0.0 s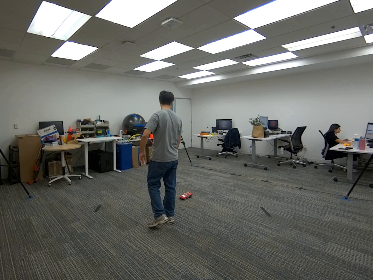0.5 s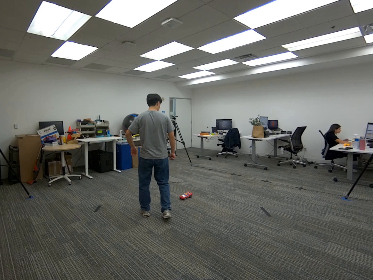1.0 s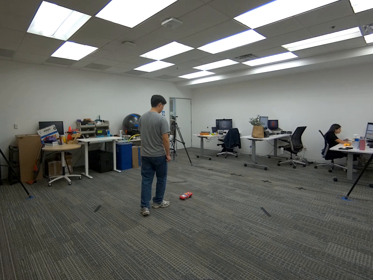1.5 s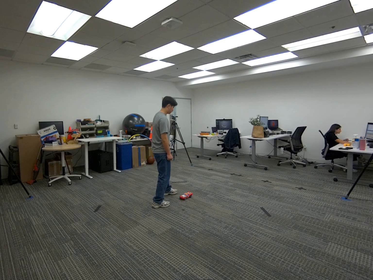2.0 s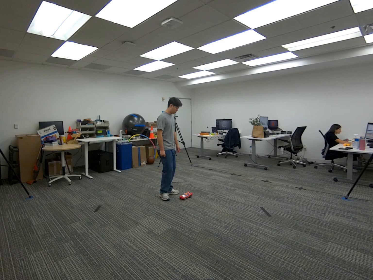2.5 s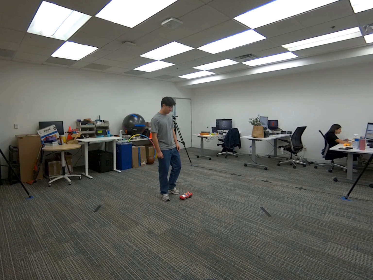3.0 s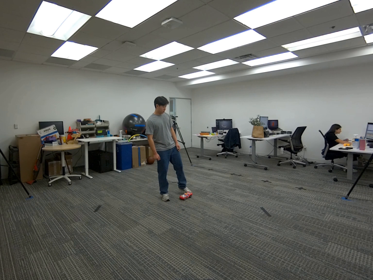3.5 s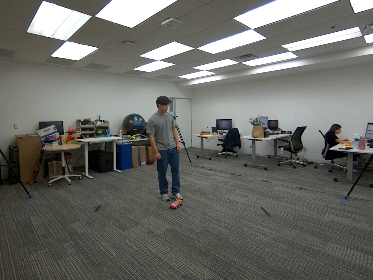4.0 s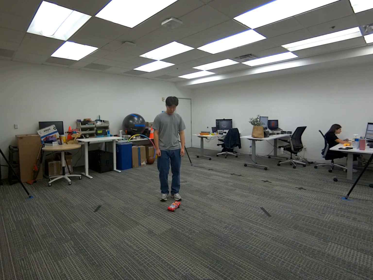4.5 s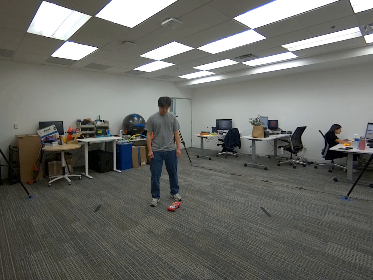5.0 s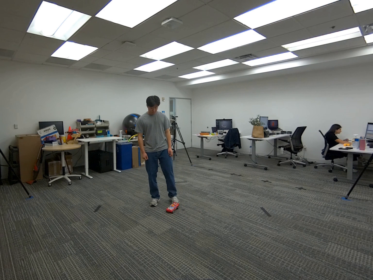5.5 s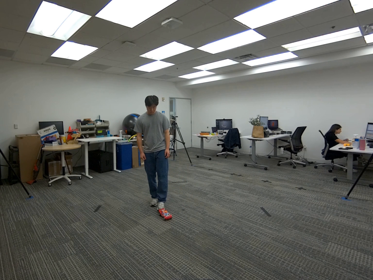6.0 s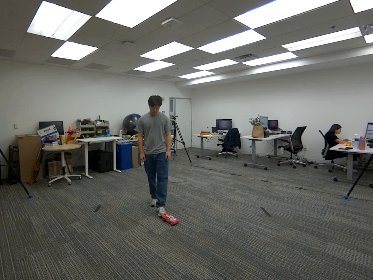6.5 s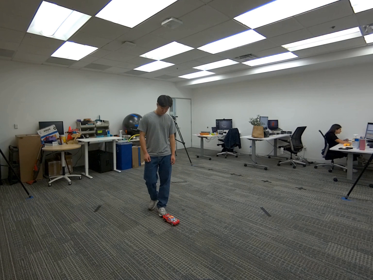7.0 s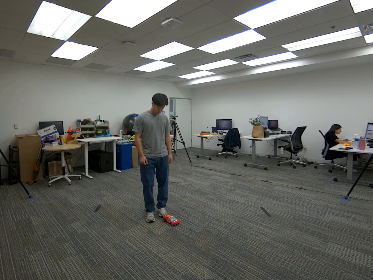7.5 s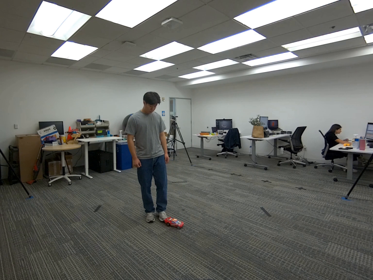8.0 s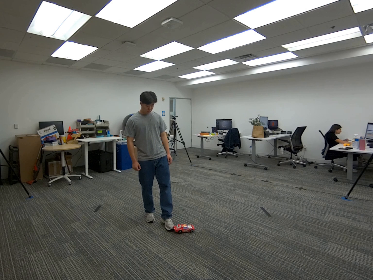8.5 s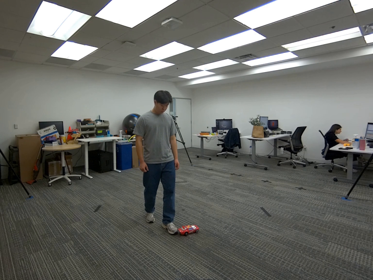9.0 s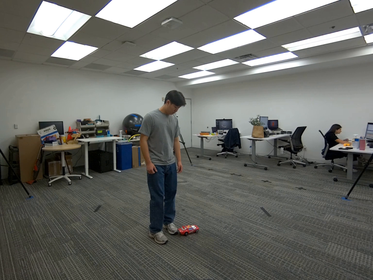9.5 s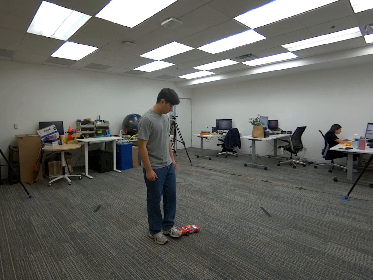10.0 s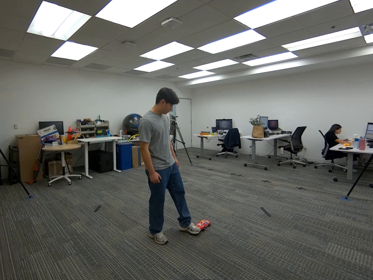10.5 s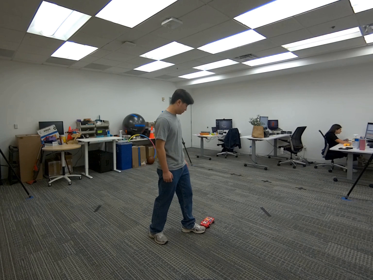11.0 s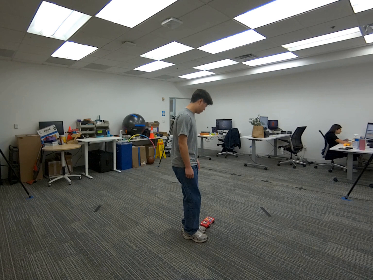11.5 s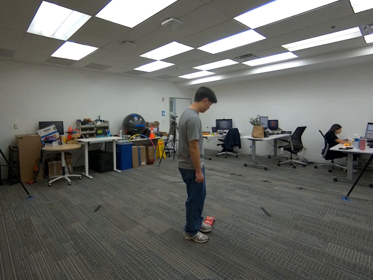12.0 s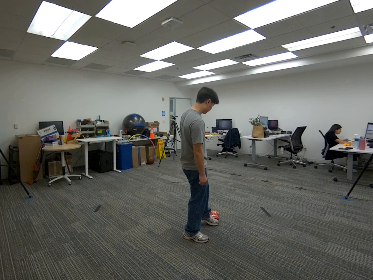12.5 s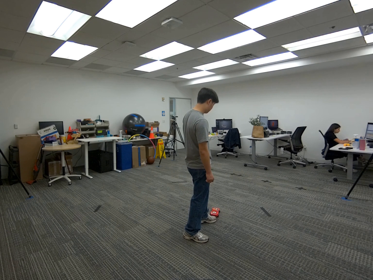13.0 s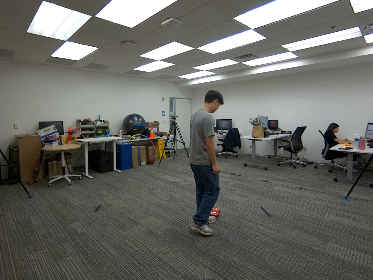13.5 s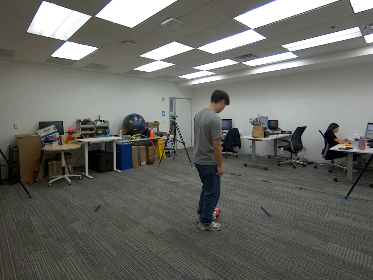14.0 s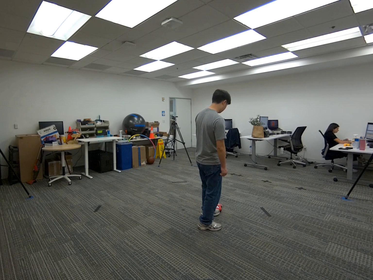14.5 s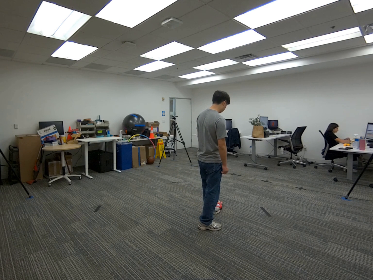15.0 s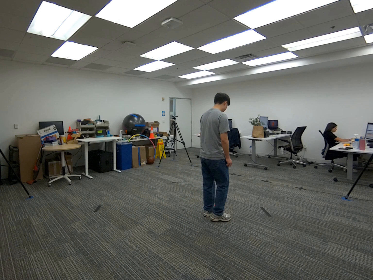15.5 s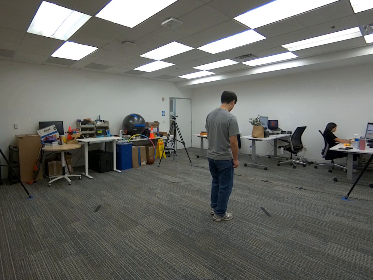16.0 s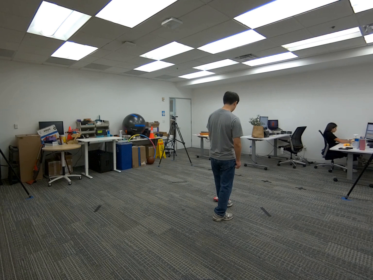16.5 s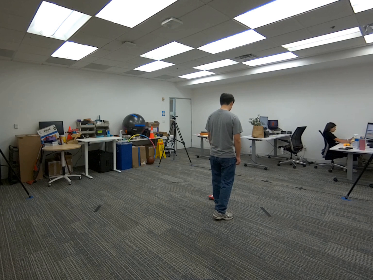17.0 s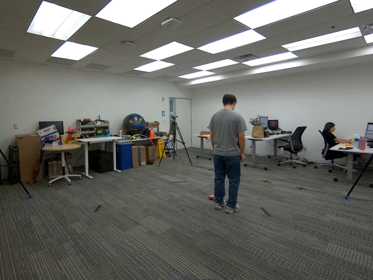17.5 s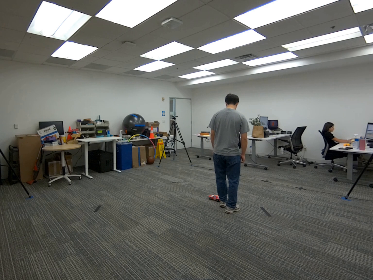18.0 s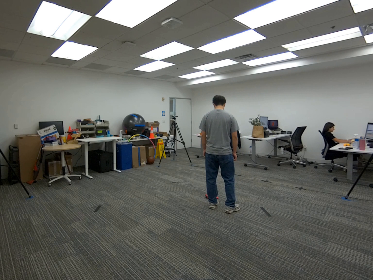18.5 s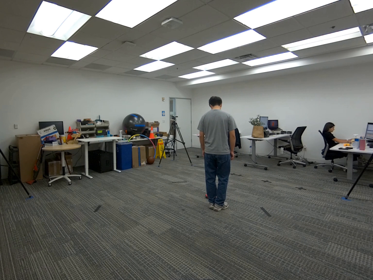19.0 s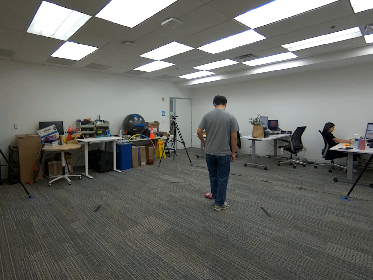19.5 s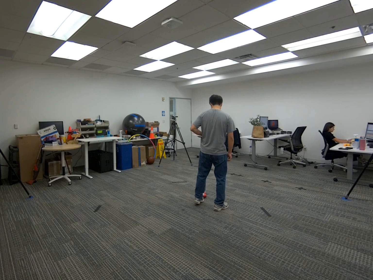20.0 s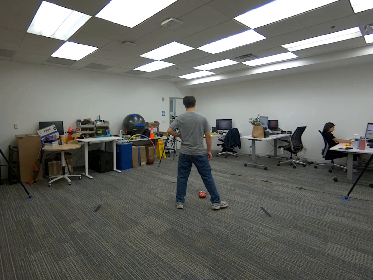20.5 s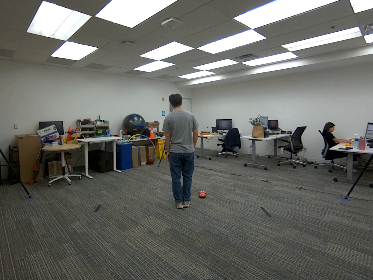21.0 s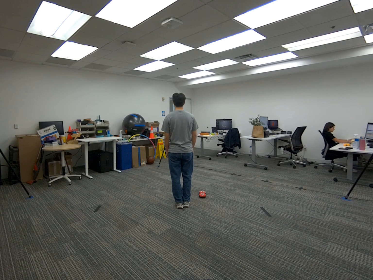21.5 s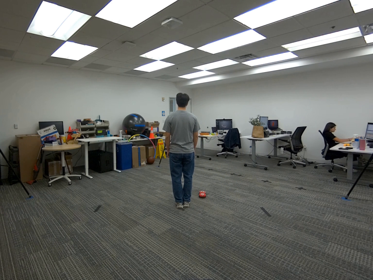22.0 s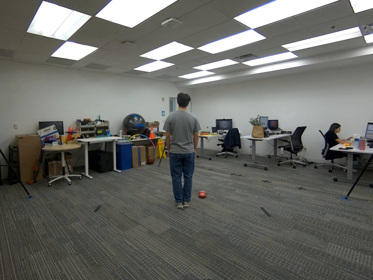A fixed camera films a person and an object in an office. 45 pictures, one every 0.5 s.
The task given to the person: Walk to the toy car on the ground, use your left foot to push the toy car around the bounding area.
